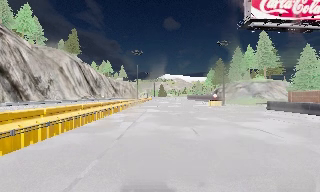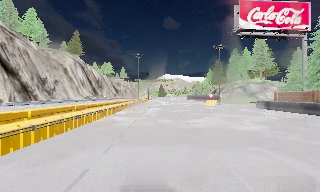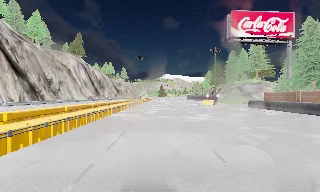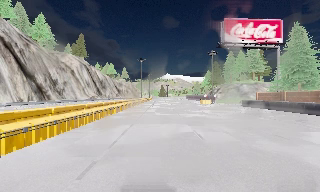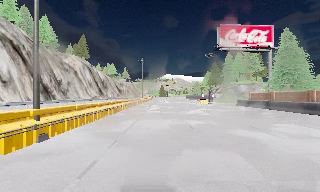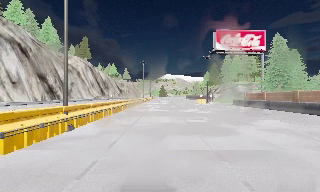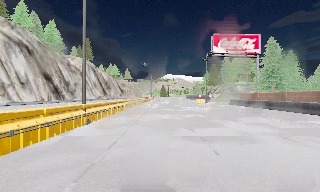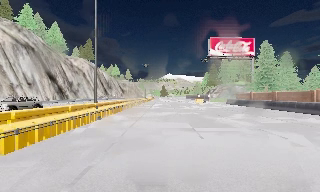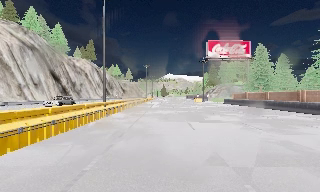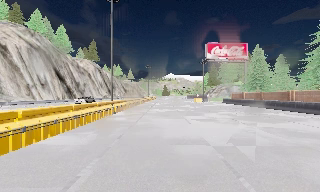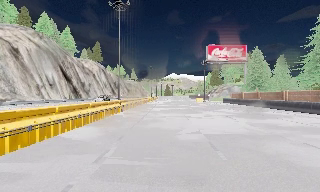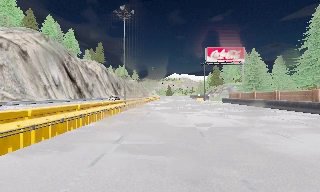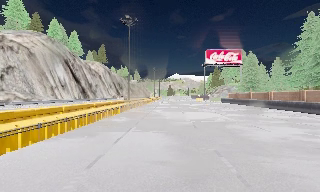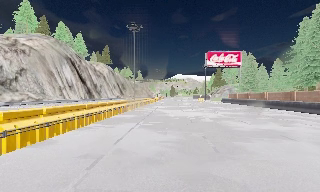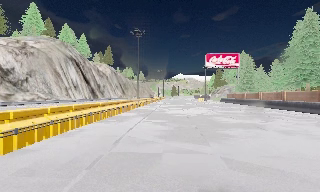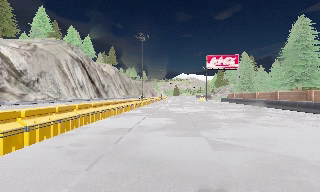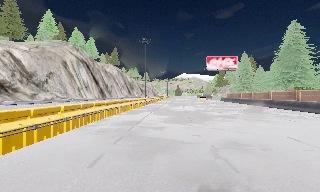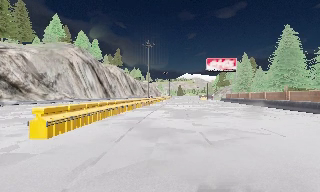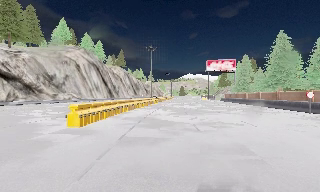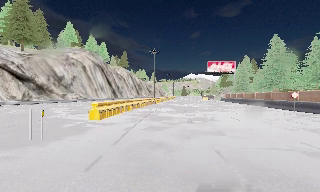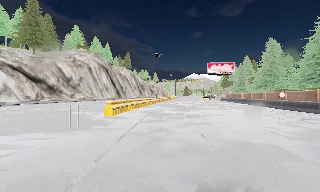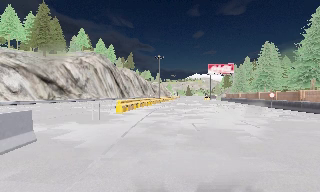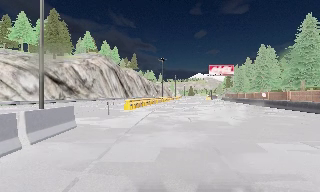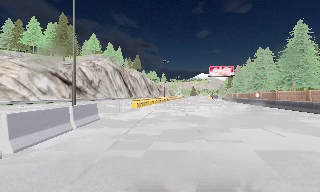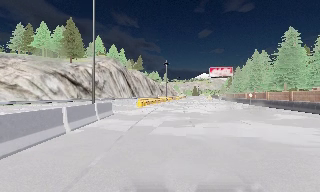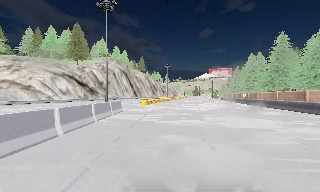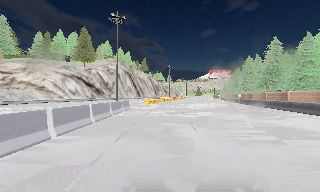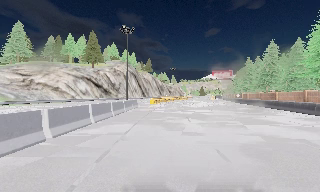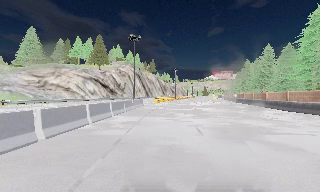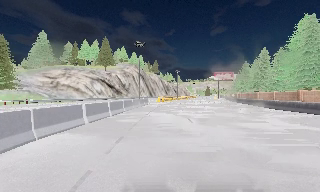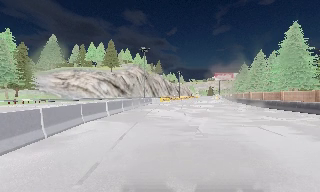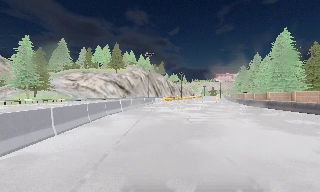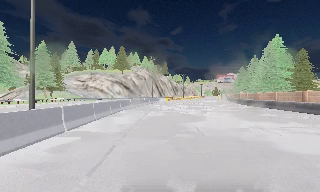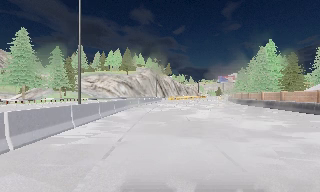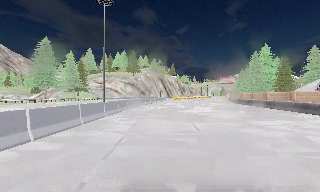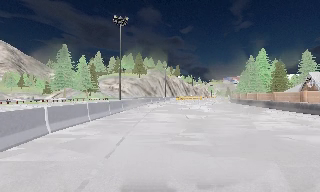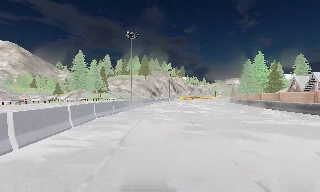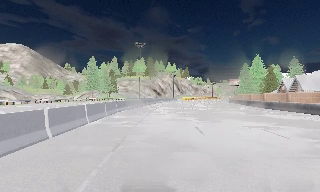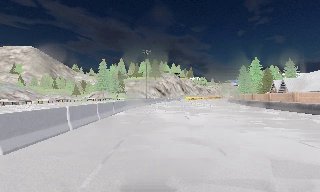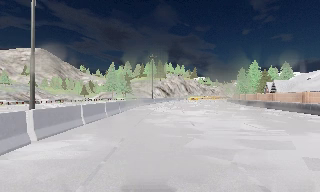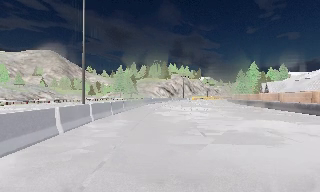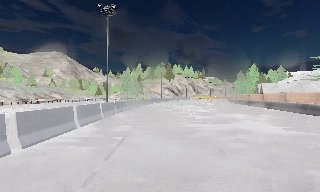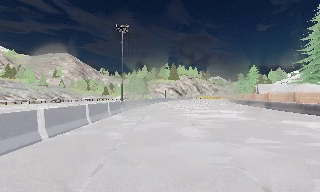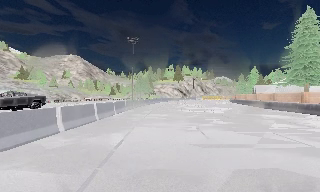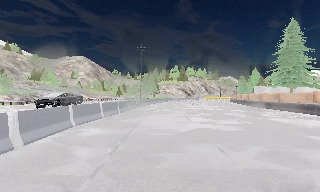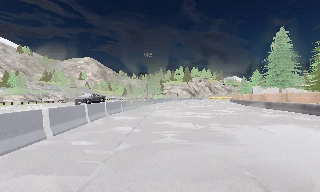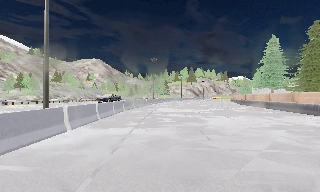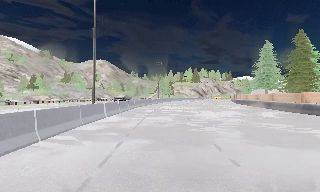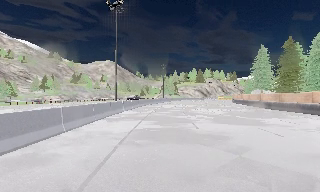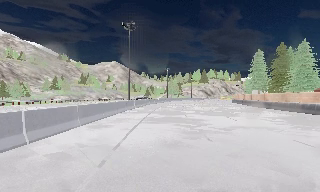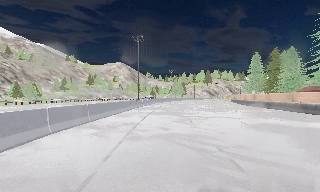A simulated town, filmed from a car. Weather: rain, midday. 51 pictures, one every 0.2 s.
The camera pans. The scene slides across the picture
to the right.
The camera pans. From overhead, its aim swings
counterclockwise.
0.0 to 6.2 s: The camera pans to its left, which is counterclockwise from overhead, by about 20 degrees. It travels backward, about 75 m, so what stands in front gets smaller. It gains speed.
6.2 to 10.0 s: The camera pans to its left, which is counterclockwise from overhead, by about 35 degrees. It travels backward, about 90 m.
The film runs backward here.
